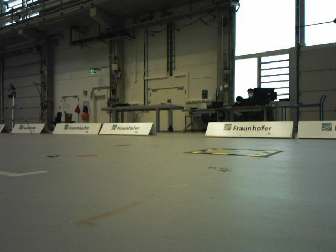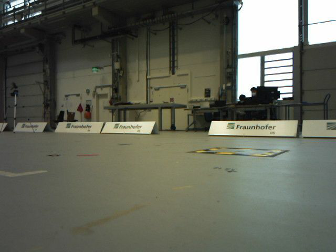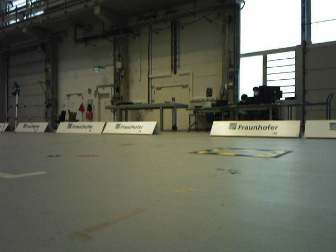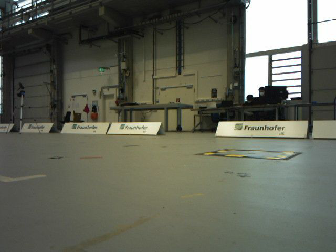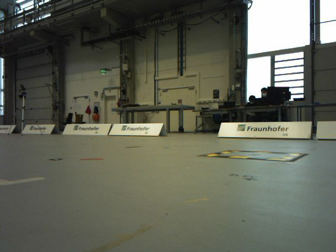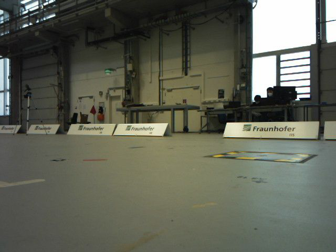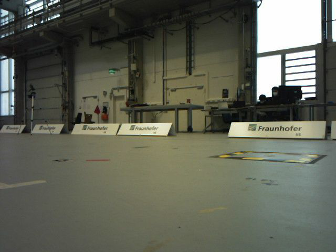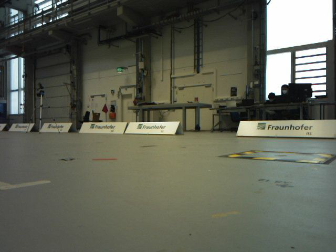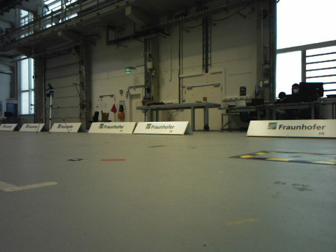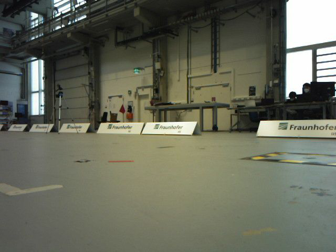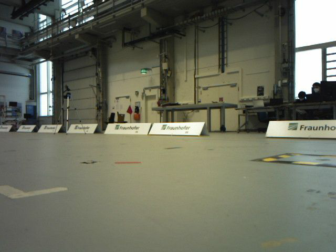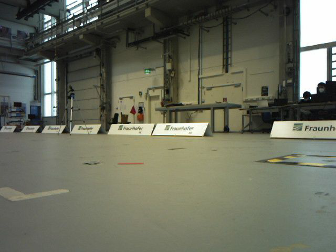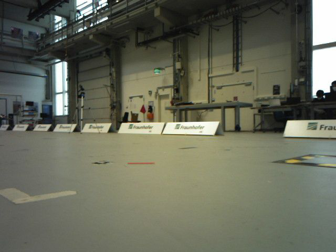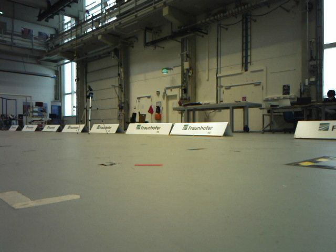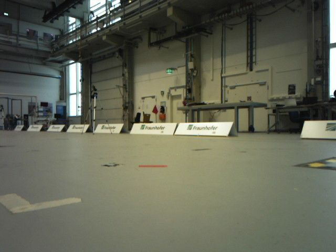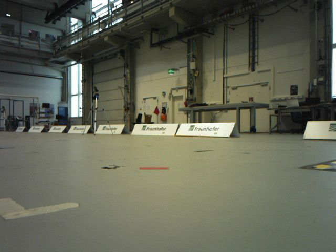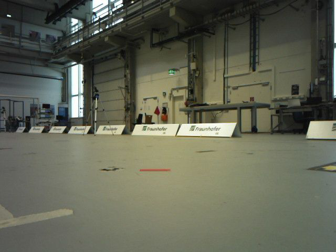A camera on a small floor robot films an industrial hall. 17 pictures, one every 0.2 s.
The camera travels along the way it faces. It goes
forward.
0.0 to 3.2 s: The camera pans to its left, which is counterclockwise from overhead, by about 15 degrees. It travels forward, about 0.6 m, so what stands in front looms larger.
The film runs forward here.
